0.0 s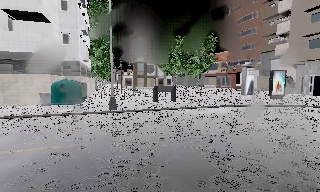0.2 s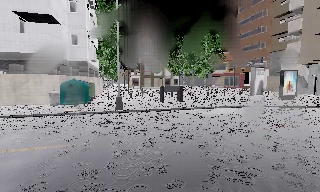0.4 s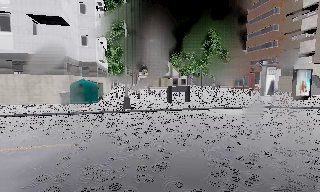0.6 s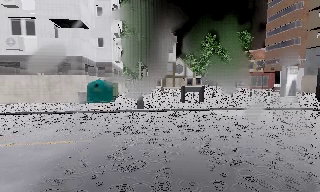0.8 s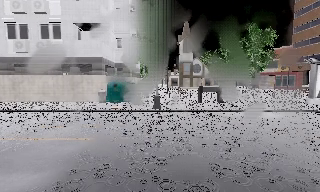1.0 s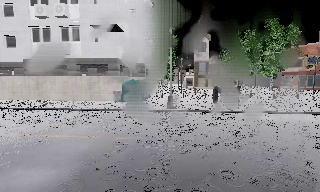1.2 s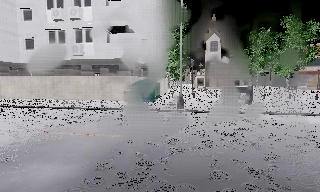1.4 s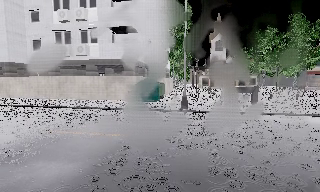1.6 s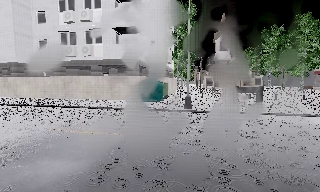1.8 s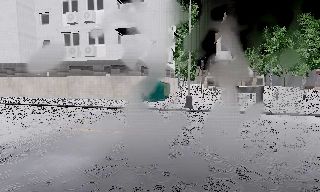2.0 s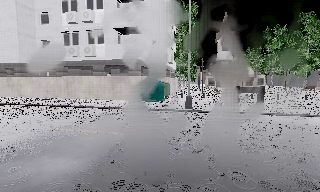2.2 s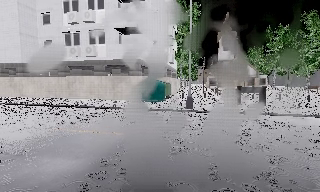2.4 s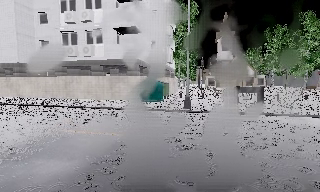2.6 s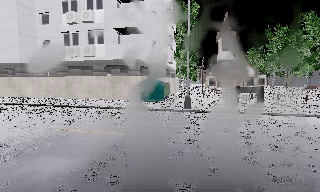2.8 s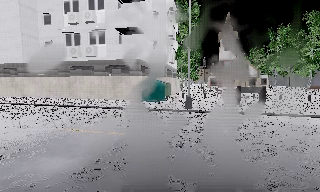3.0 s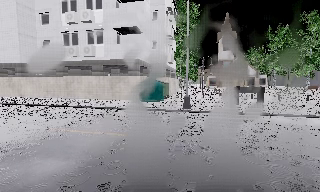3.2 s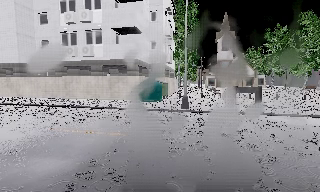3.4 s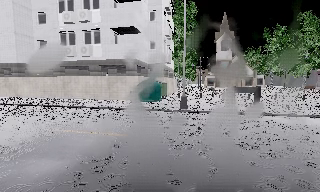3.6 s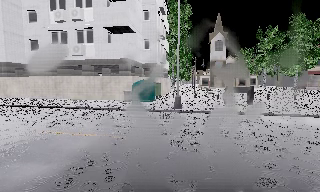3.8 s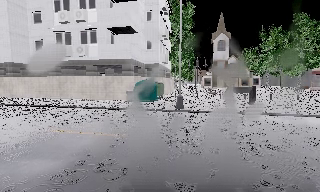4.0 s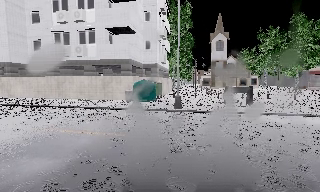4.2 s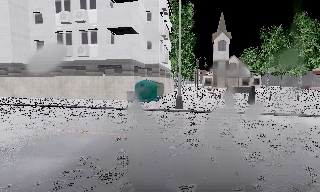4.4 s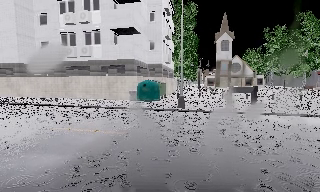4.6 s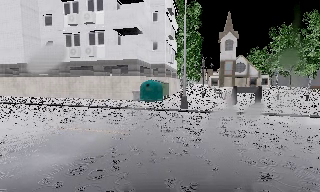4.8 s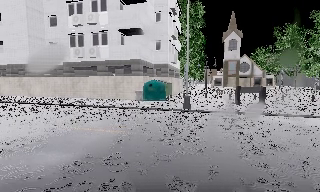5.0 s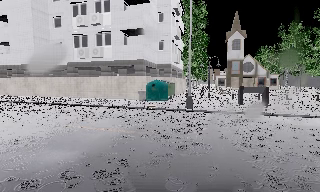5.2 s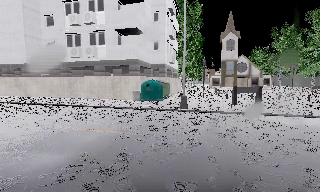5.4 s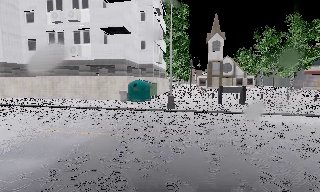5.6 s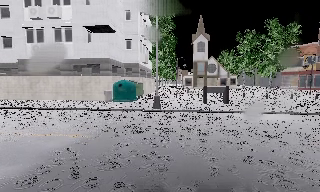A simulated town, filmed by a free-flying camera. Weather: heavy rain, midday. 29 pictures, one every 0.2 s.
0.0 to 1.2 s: The camera swings to its left by about 25 degrees, and the scene slides to the right.
1.2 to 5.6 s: The camera travels to its right, about 1 m, so close, fixed things drift to the left.
The film runs forward here.
